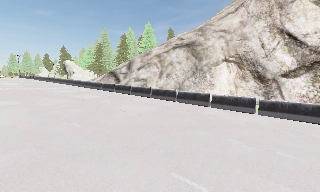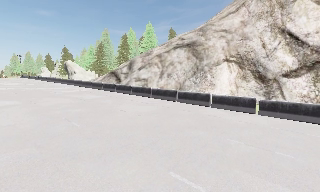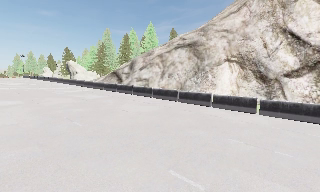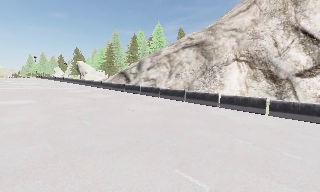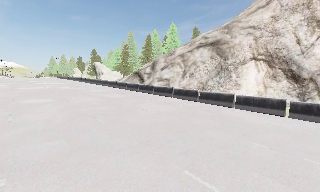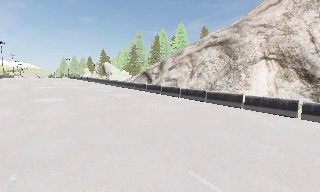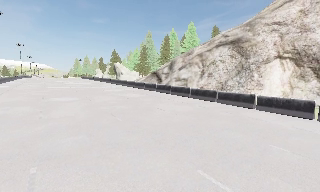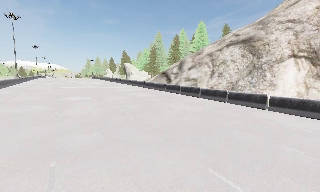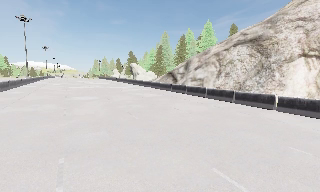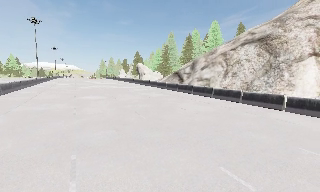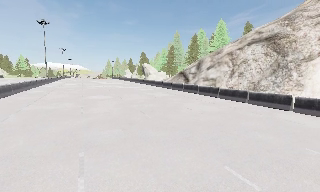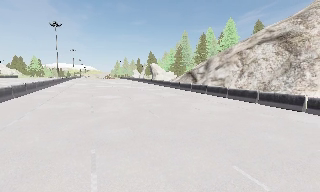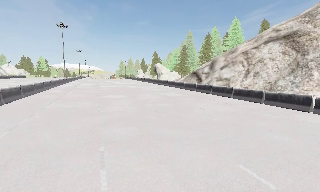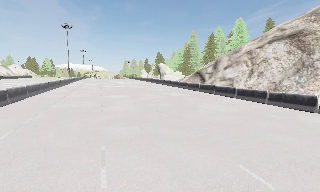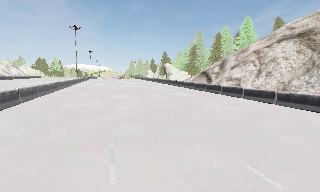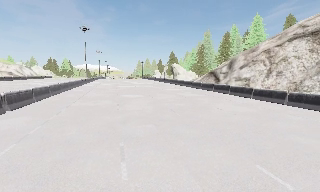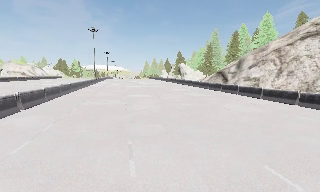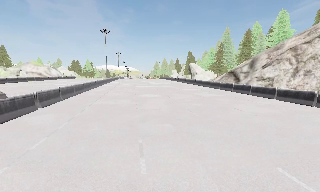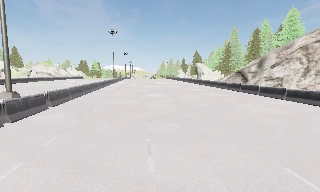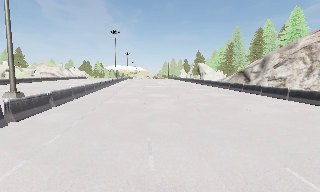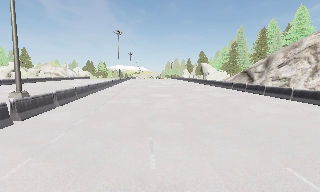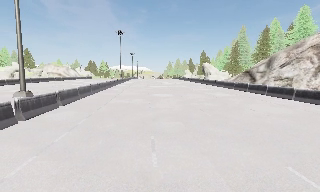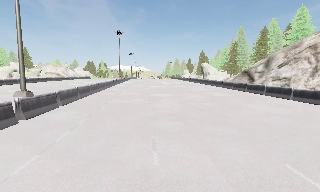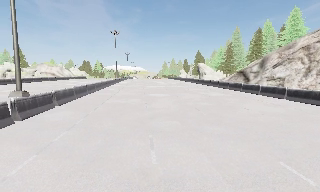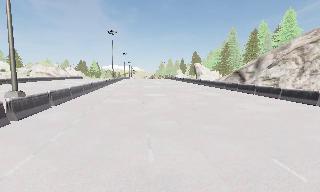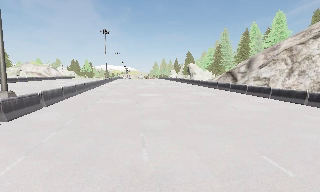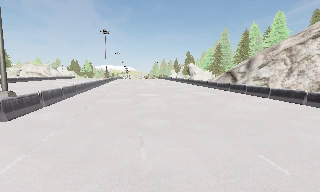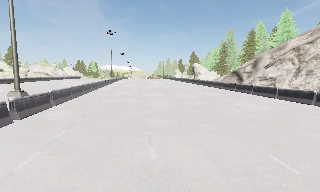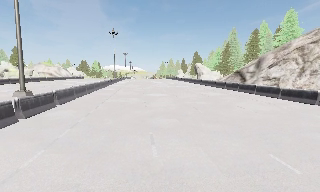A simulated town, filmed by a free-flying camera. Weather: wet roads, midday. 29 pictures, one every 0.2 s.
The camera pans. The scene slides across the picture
to the right.
The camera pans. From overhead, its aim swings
counterclockwise.
0.0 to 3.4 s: The scene slides to the right, as the camera pans about 40 degrees to its left. It travels backward, about 1 m.
3.4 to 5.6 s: The camera travels backward, about 1 m, so what stands in front gets smaller.
The film runs backward here.
